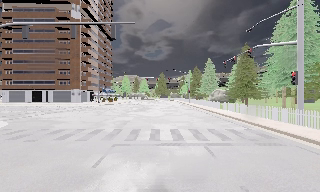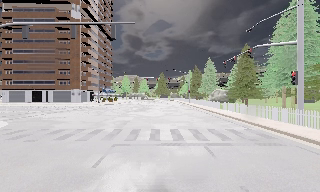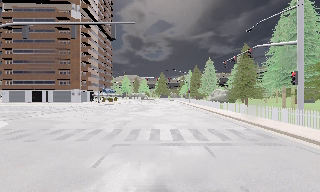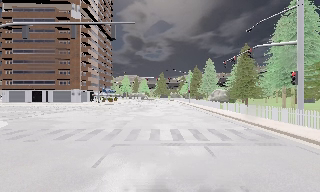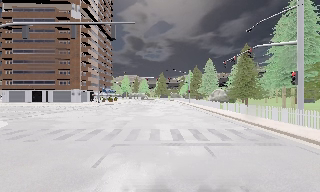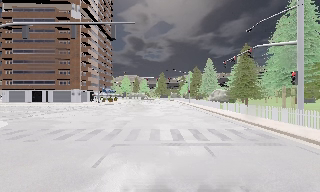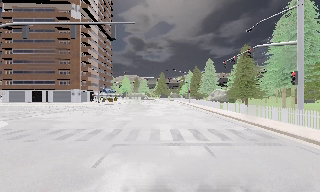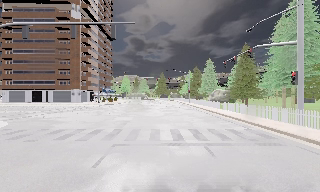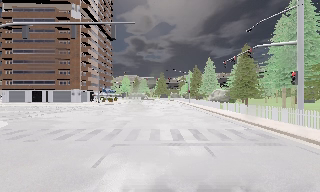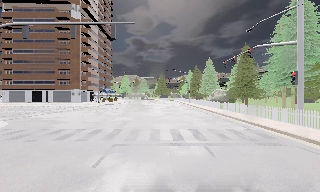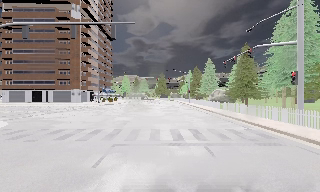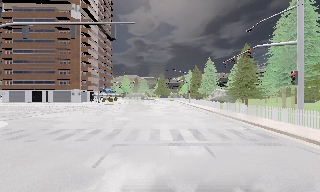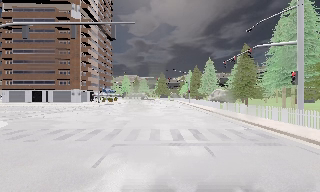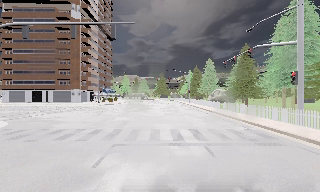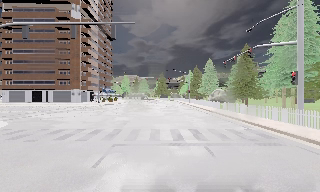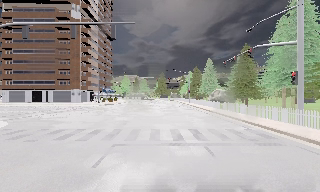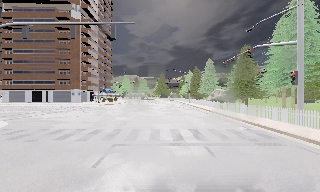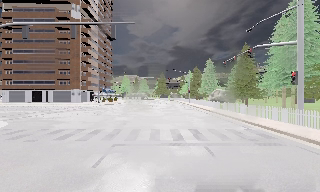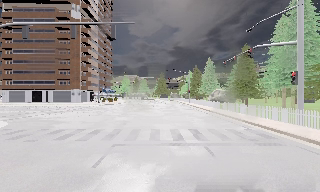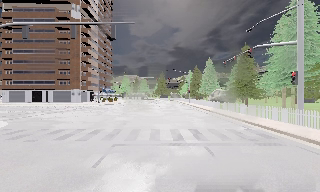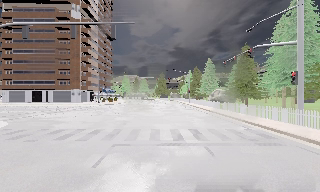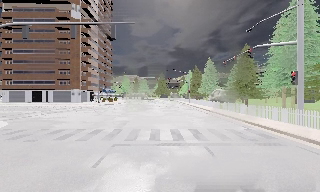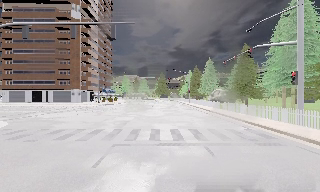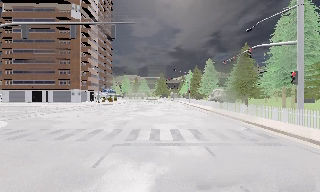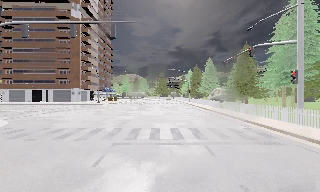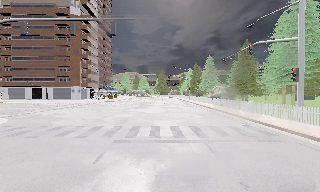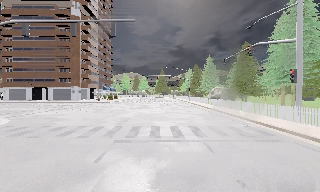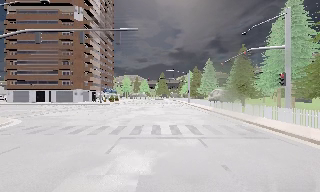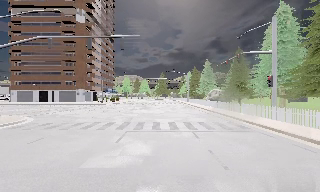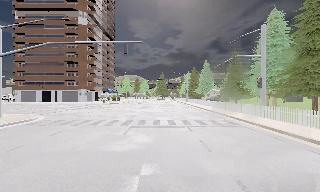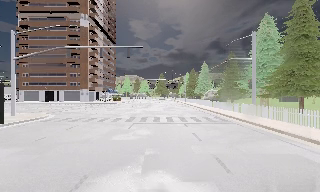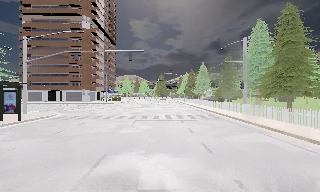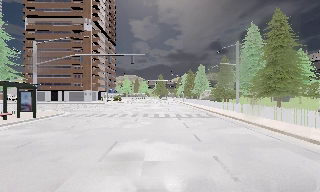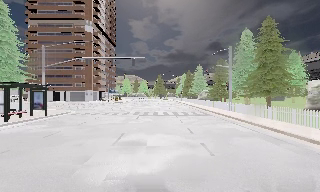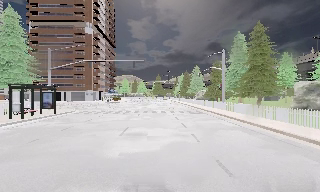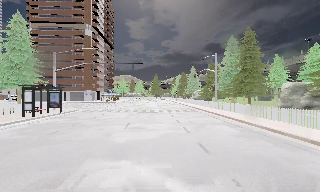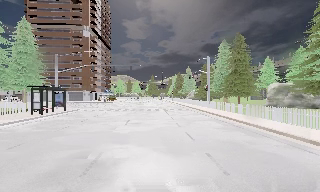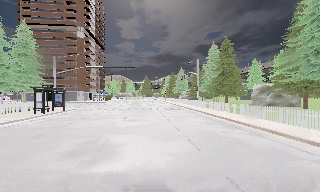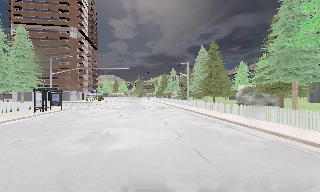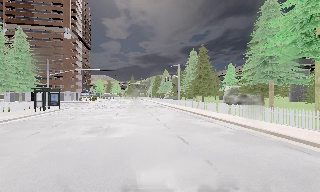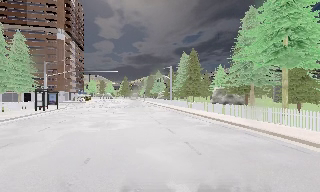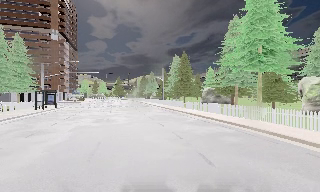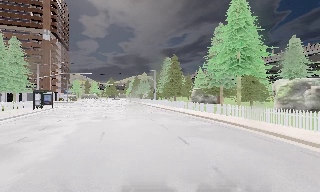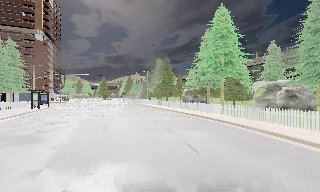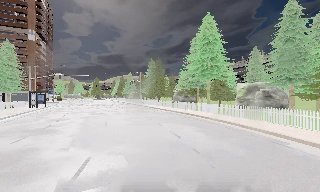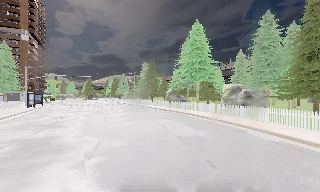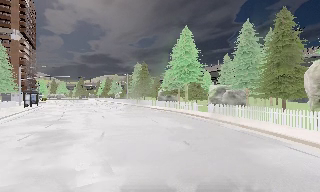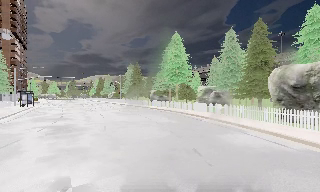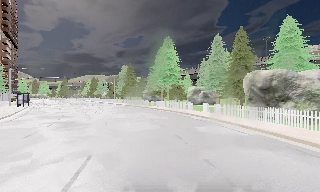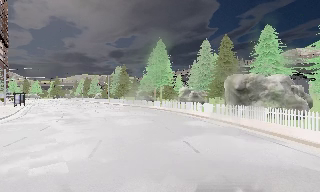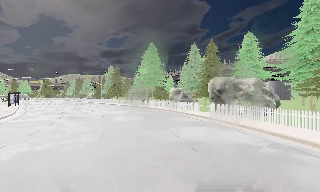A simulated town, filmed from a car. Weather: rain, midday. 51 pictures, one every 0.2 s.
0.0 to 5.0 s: The camera keeps its place and its aim.
5.0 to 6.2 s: The camera travels backward, about 6 m, so what stands in front gets smaller. It gains speed.
6.2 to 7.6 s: The camera travels backward, about 11 m, so what stands in front gets smaller.
7.6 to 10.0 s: The scene slides to the left, as the camera pans about 30 degrees to its right. It travels backward, about 25 m.
The film runs backward here.
